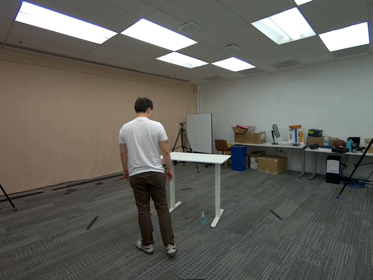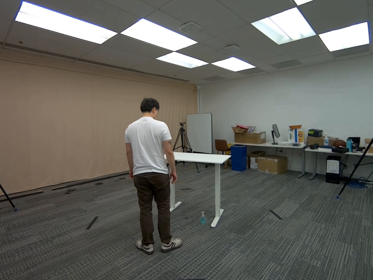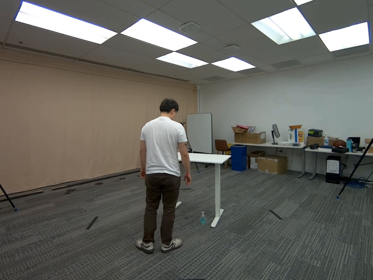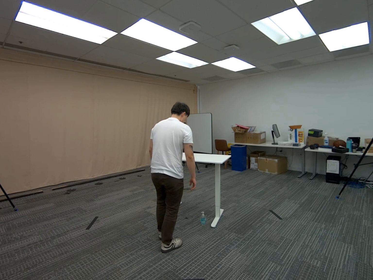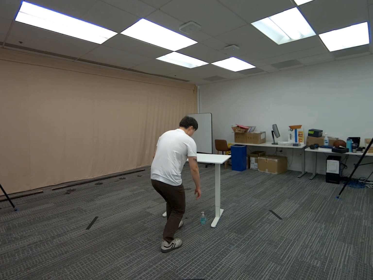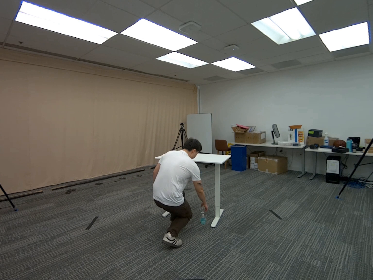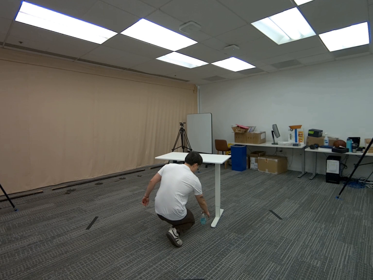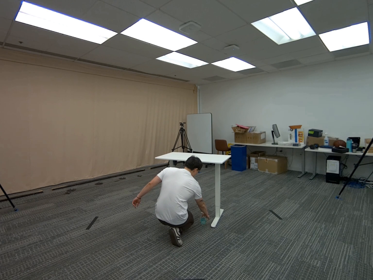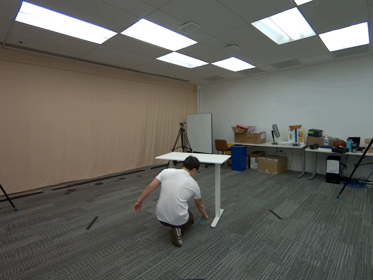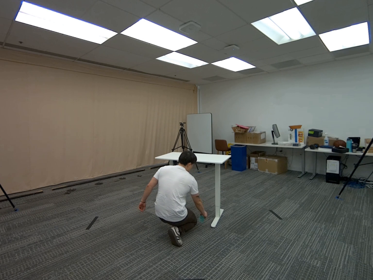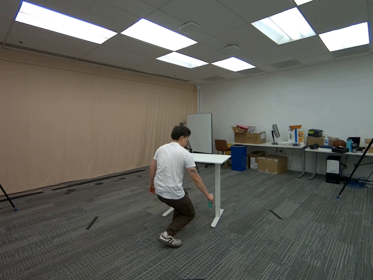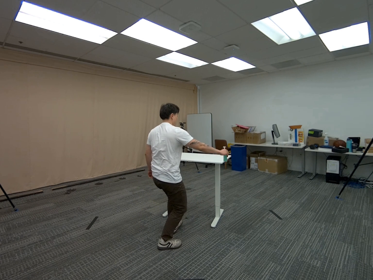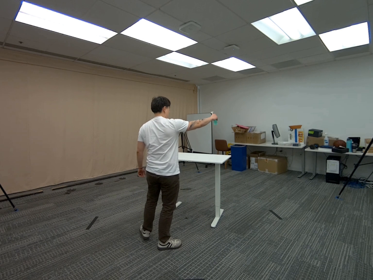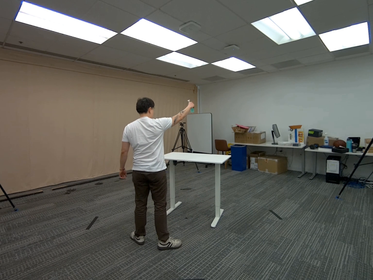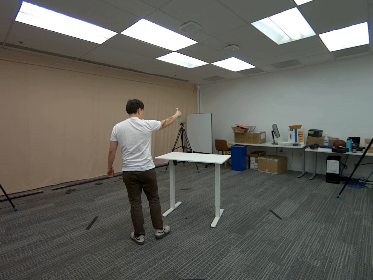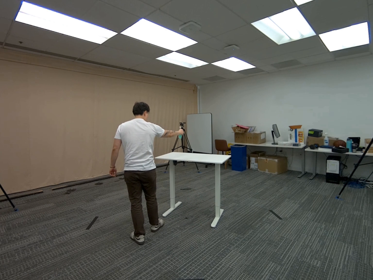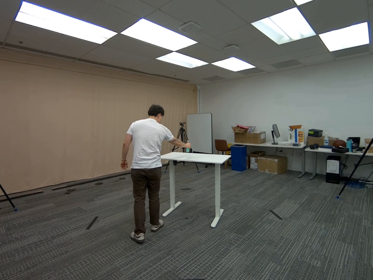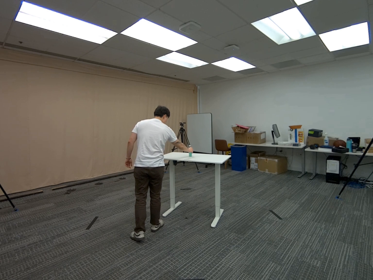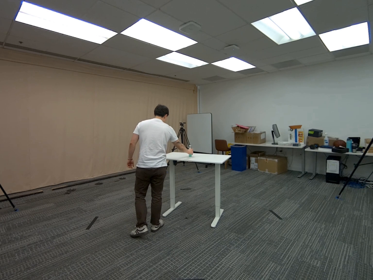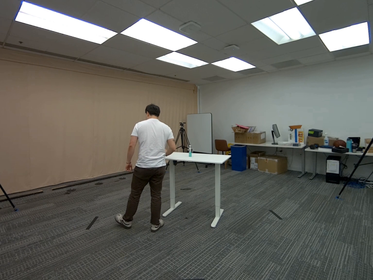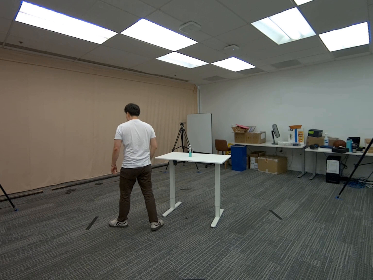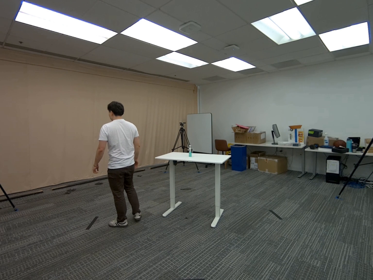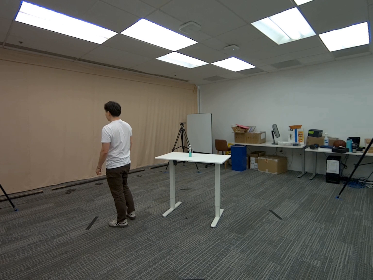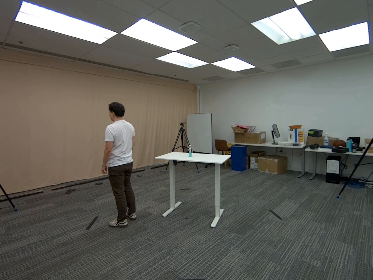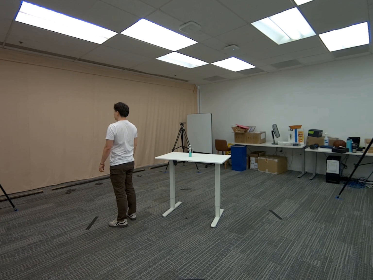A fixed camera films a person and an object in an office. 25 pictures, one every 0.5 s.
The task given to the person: Walk to the soap from the ground, pick up the soap with your right hand and place the soap on the white desk.
